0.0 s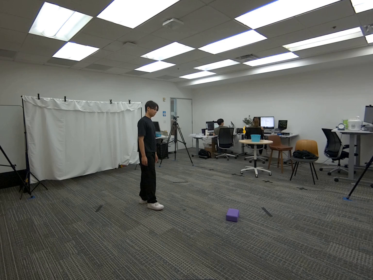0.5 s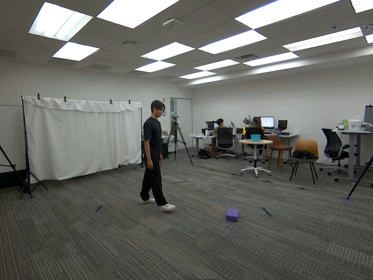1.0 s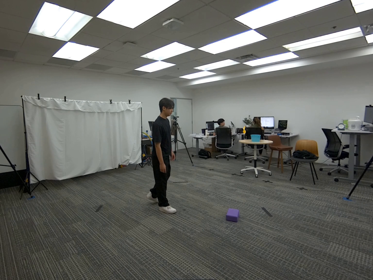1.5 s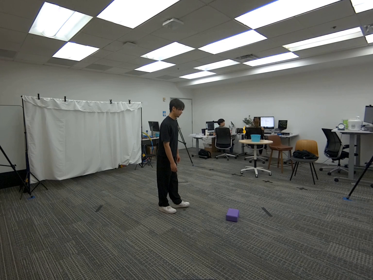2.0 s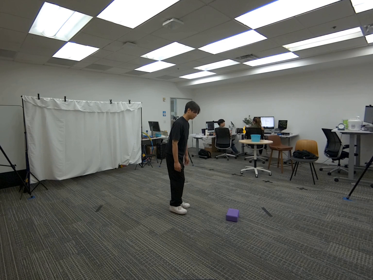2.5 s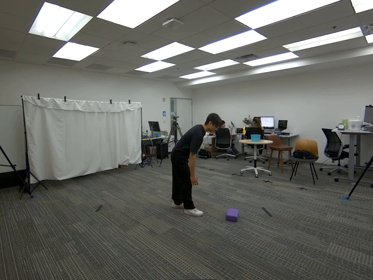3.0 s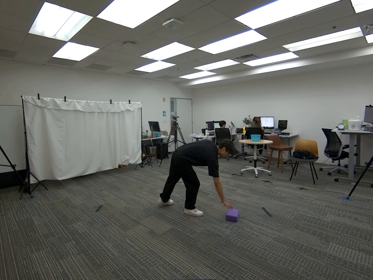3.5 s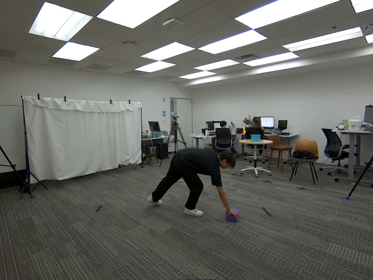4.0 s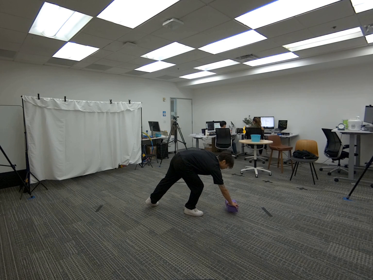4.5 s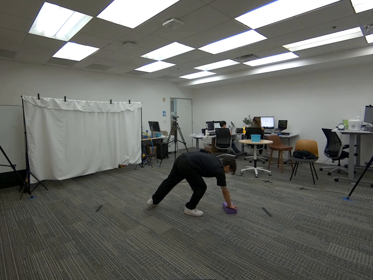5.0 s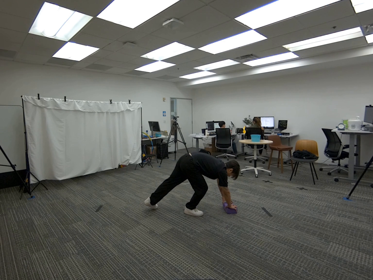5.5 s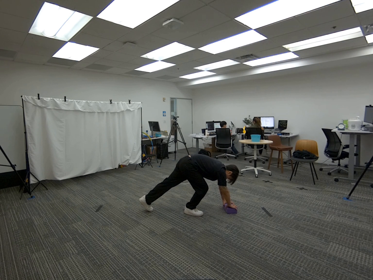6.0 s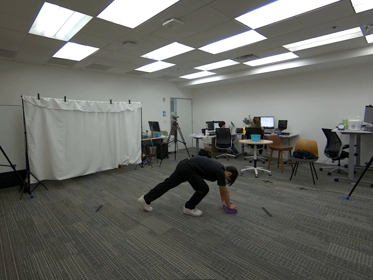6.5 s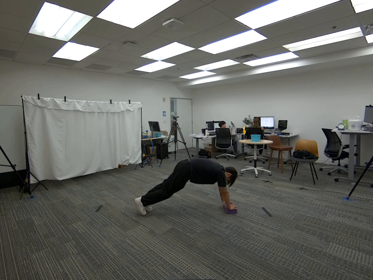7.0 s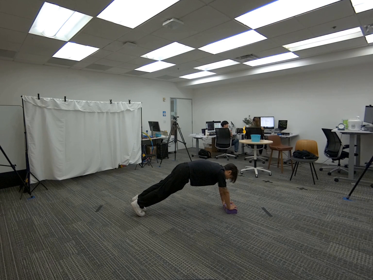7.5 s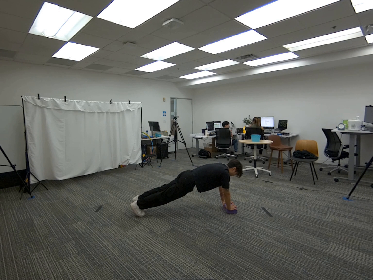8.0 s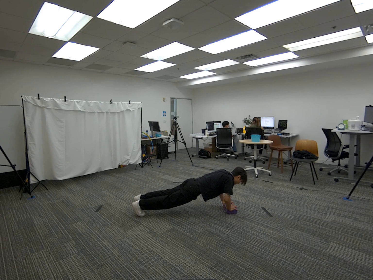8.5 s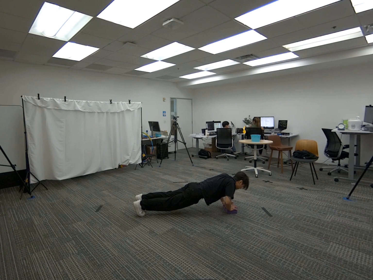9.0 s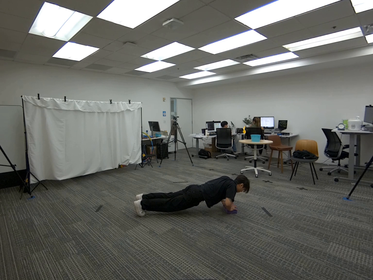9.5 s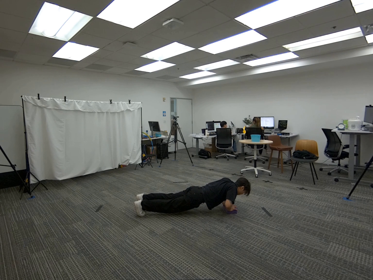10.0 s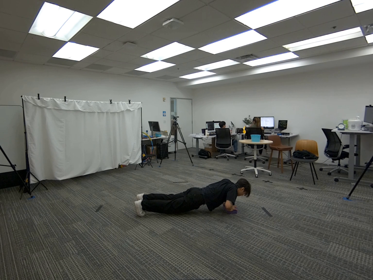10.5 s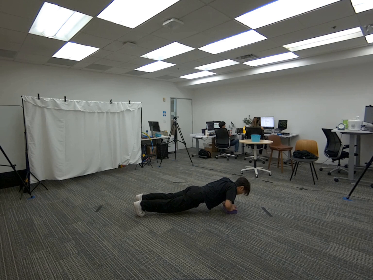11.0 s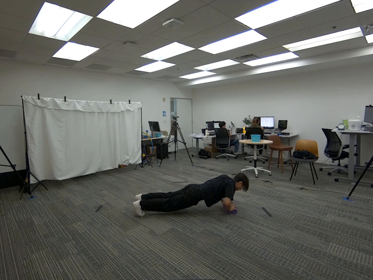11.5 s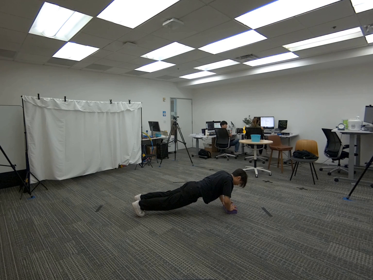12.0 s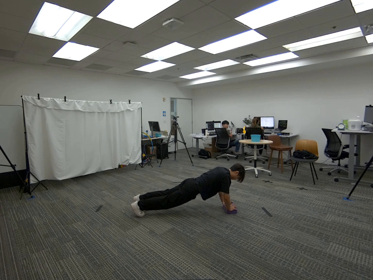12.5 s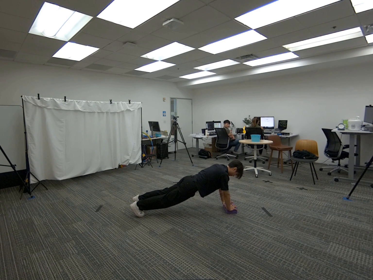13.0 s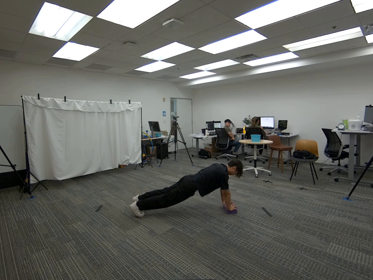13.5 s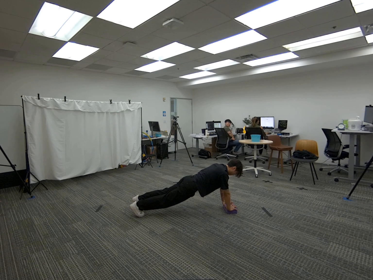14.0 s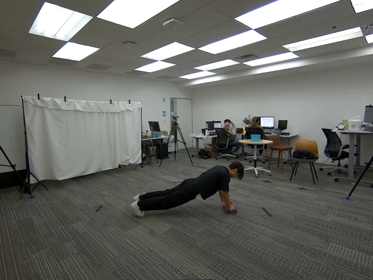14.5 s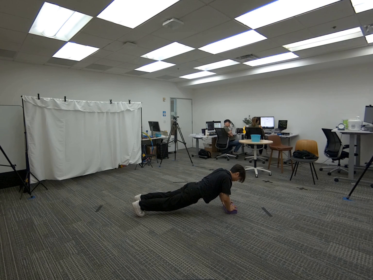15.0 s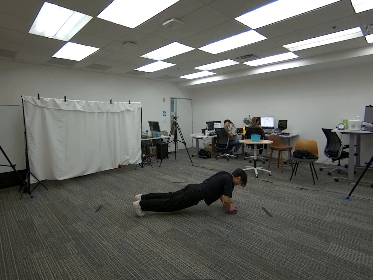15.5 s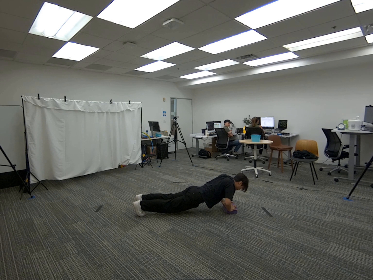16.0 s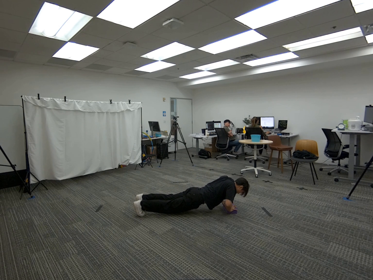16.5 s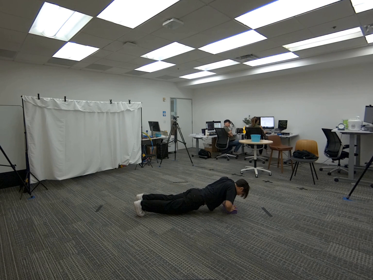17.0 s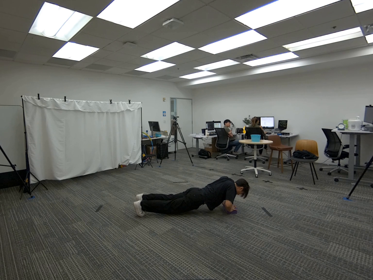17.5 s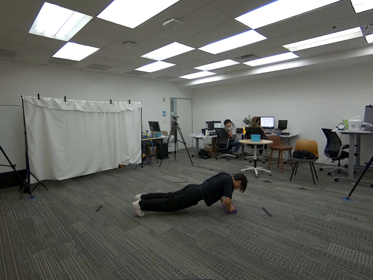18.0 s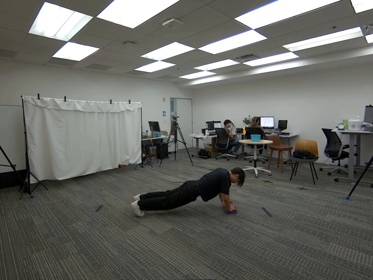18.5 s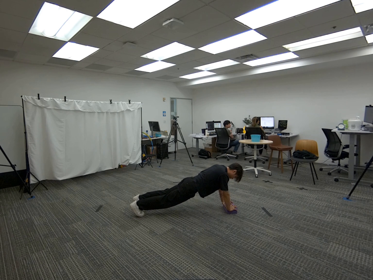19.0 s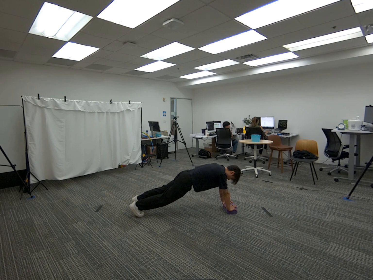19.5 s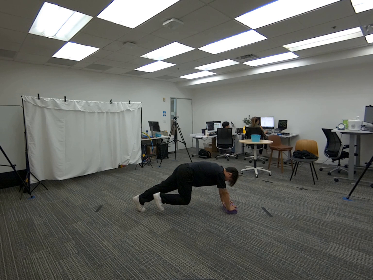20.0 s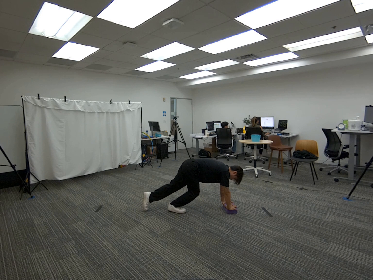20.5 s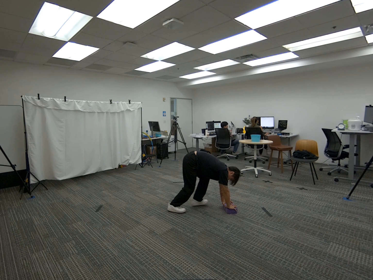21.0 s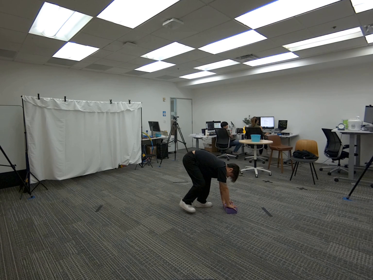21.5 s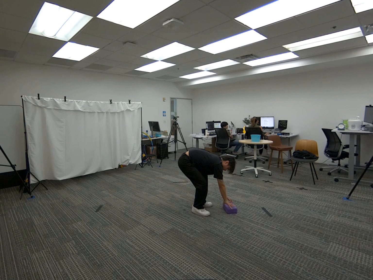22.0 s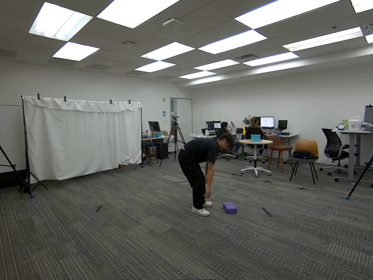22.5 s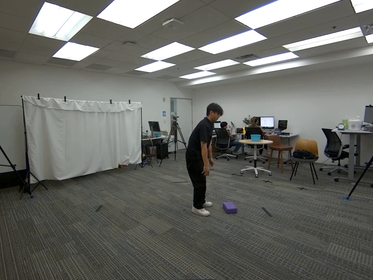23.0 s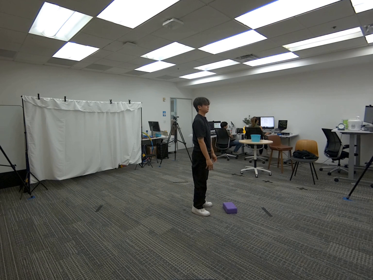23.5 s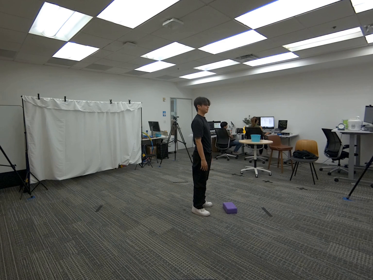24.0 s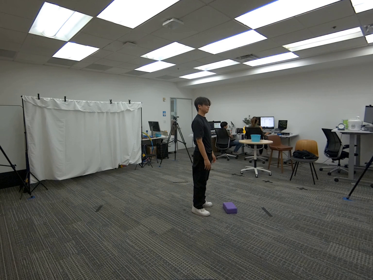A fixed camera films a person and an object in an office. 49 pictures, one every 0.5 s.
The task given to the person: Walk over to the yoga block and use the yoga block as support as you perform a few push ups. Stand up when complete.
